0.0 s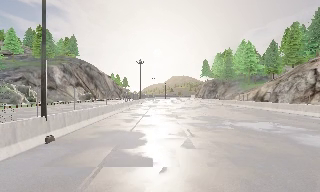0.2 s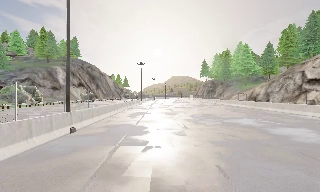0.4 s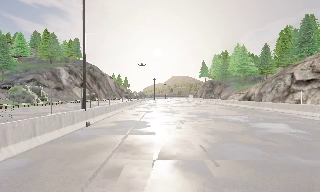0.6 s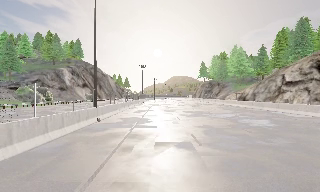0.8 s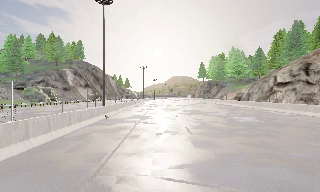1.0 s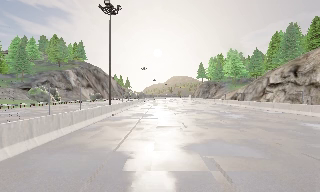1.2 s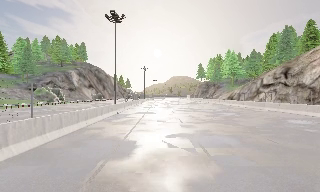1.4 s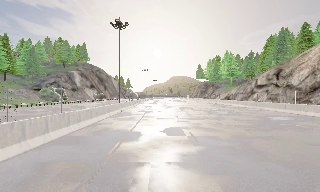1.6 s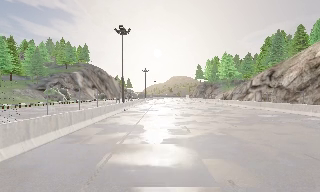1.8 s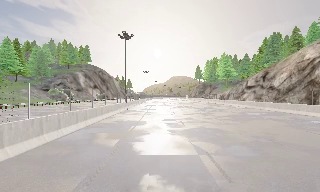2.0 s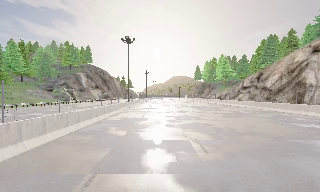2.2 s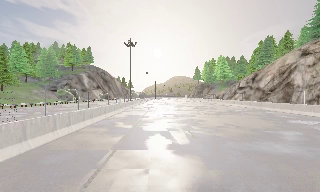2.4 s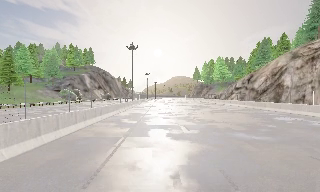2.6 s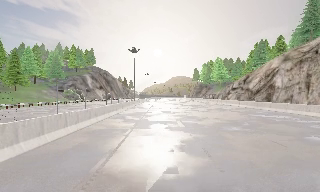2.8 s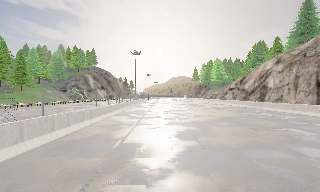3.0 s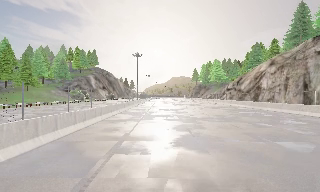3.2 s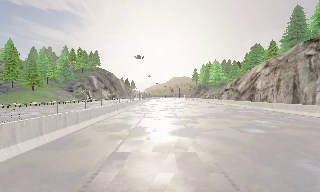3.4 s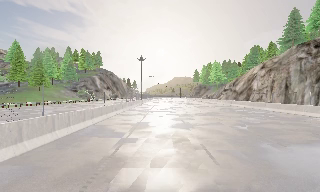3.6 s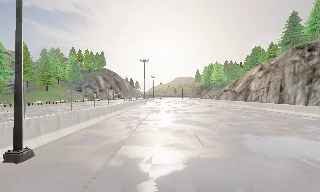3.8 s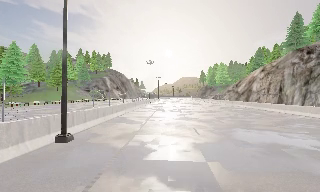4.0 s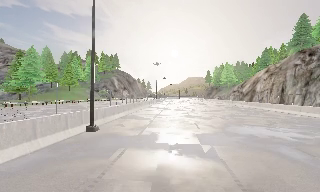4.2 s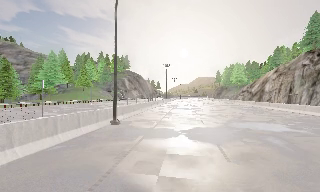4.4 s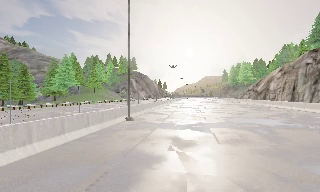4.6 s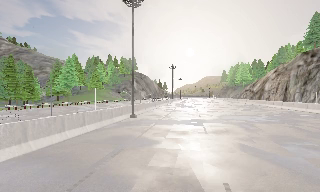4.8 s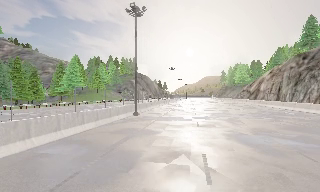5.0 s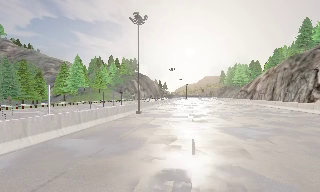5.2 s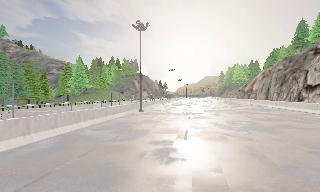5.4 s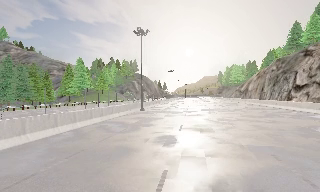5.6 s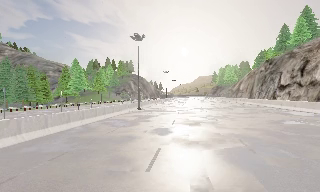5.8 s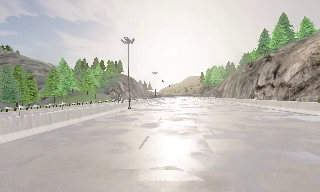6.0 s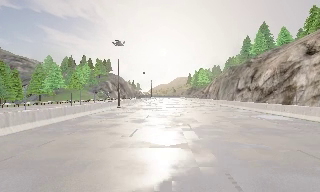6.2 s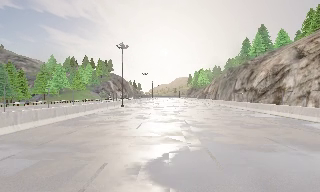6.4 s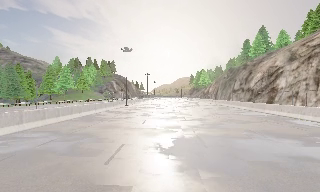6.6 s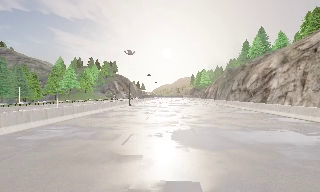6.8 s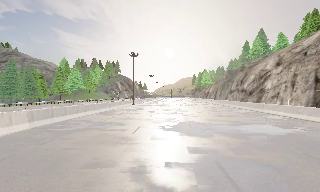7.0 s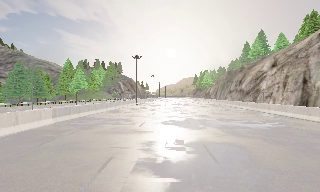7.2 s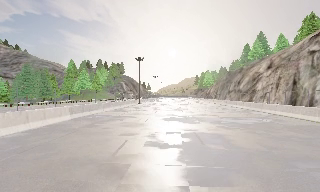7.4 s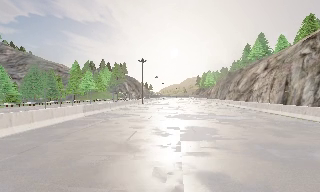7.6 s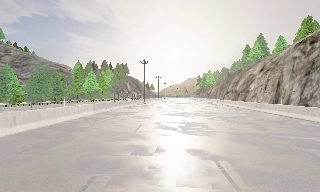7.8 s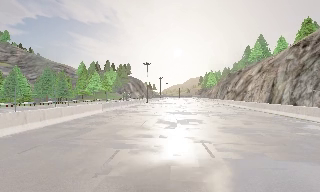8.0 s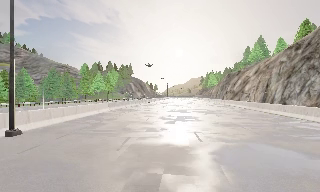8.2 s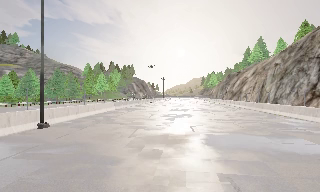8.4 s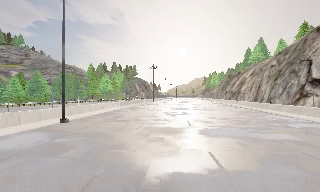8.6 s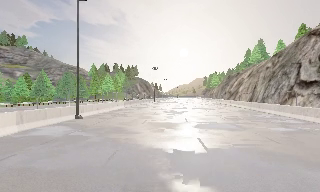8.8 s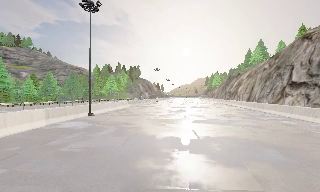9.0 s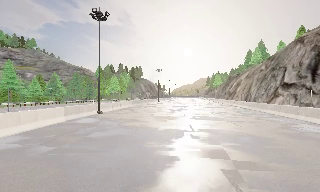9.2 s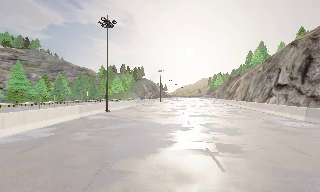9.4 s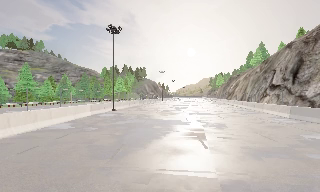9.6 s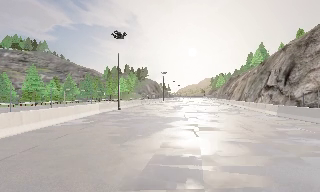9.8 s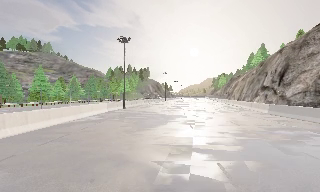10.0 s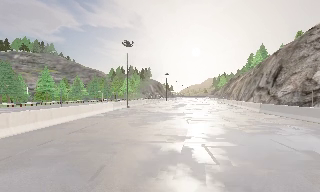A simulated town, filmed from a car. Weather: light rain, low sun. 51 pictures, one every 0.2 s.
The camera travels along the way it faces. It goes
backward.
0.0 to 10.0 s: The scene slides to the right, as the camera pans about 15 degrees to its left. It travels backward, about 100 m, so what stands in front gets smaller.
The film runs backward here.
